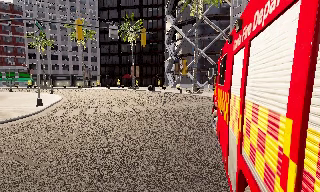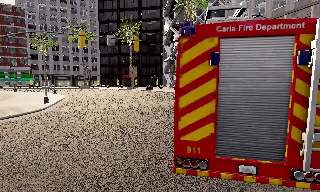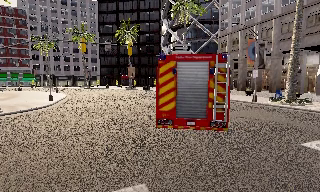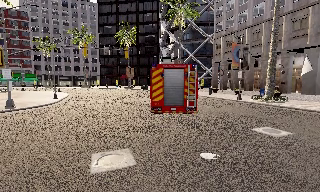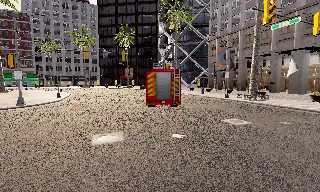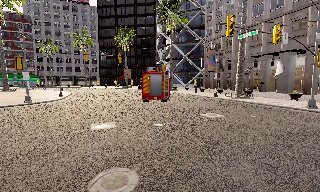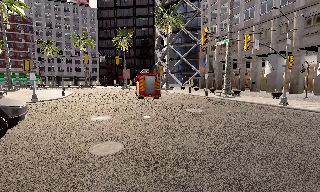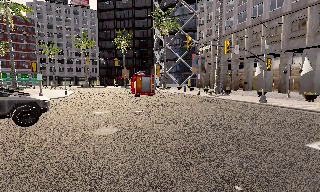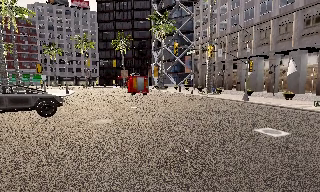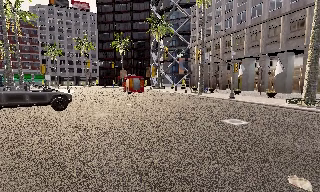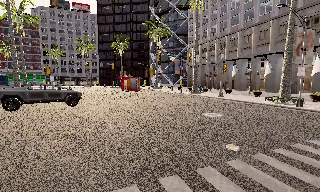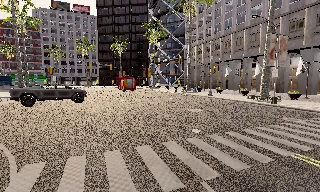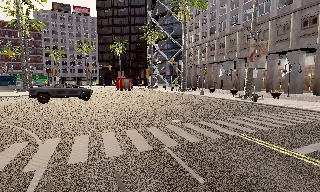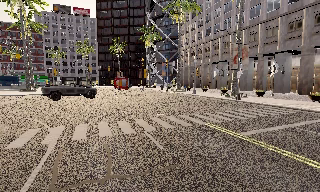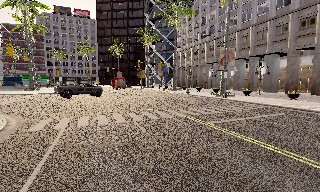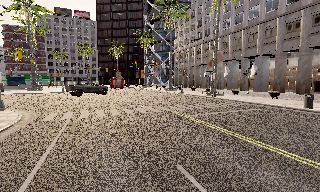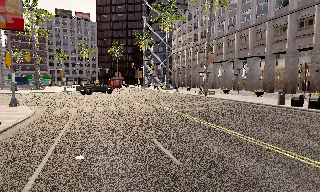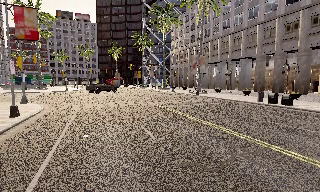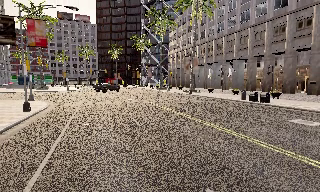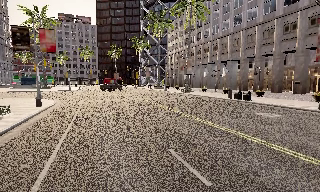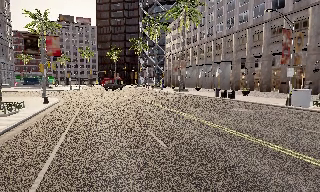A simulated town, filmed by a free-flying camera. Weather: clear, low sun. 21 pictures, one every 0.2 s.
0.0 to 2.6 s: The camera travels backward and to its right, about 25 m, so what stands in front gets smaller.
2.6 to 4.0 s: The camera travels backward, about 15 m, so what stands in front gets smaller.
The film runs forward here.
